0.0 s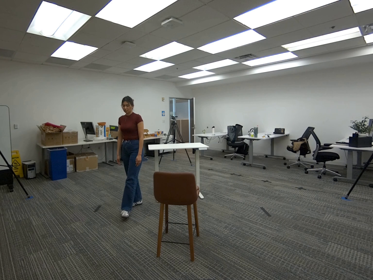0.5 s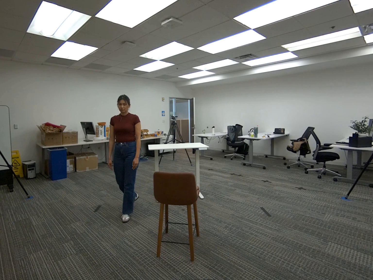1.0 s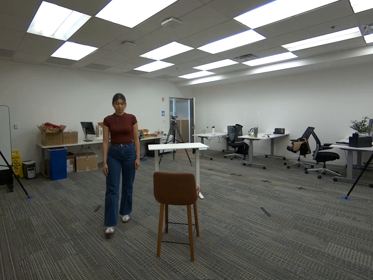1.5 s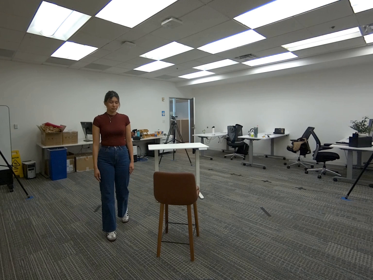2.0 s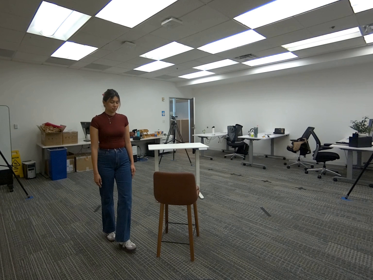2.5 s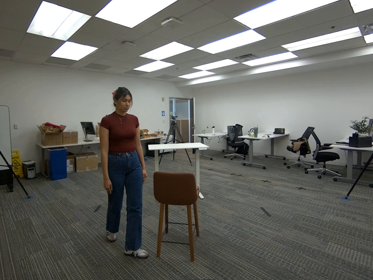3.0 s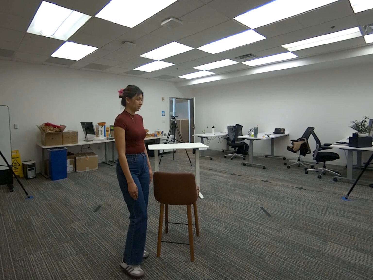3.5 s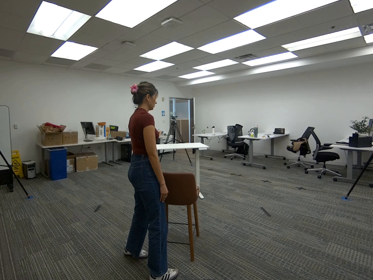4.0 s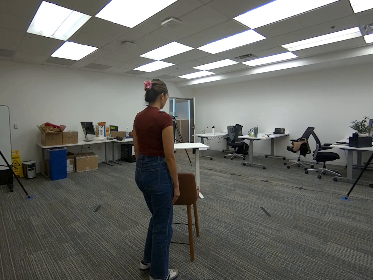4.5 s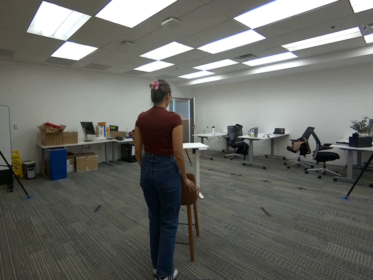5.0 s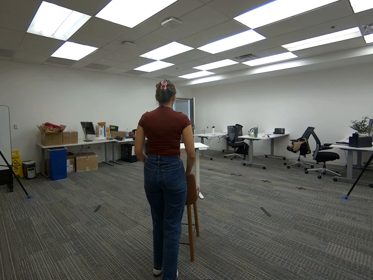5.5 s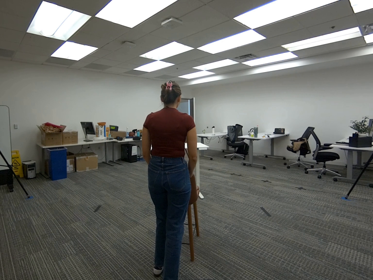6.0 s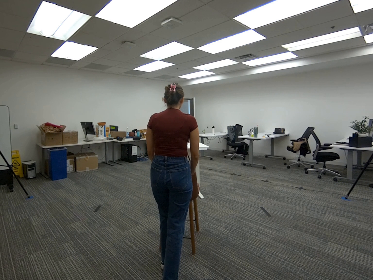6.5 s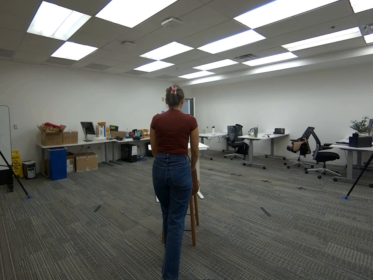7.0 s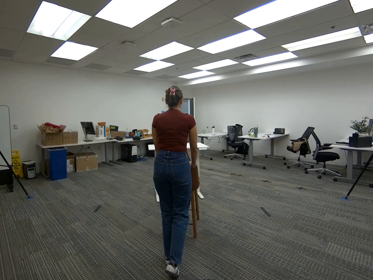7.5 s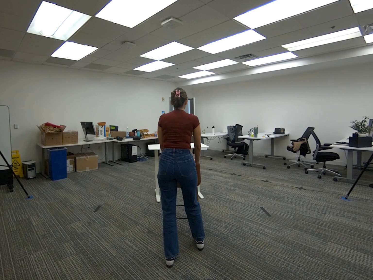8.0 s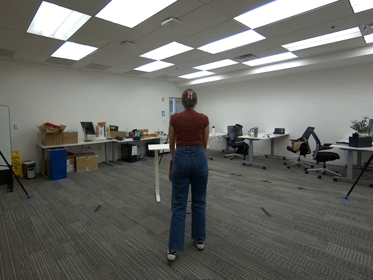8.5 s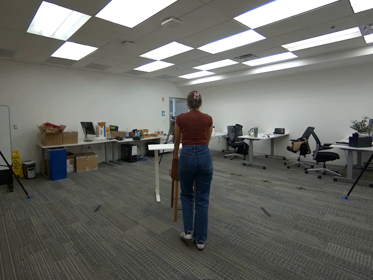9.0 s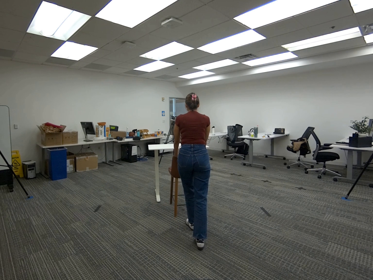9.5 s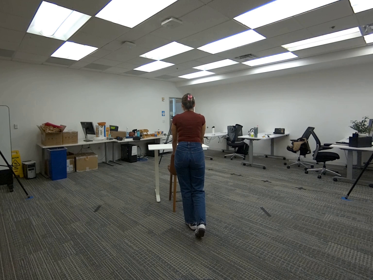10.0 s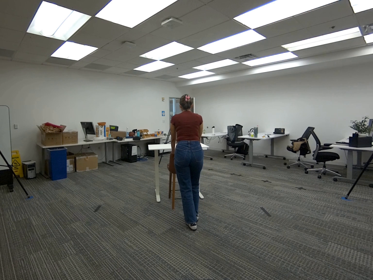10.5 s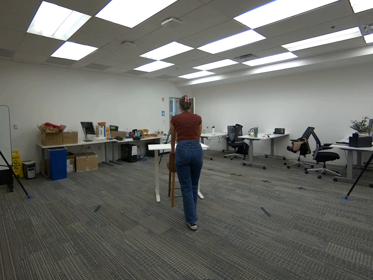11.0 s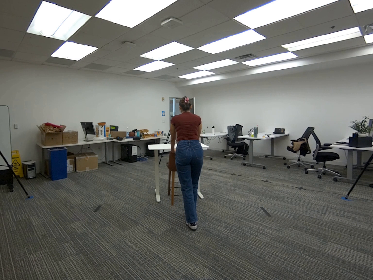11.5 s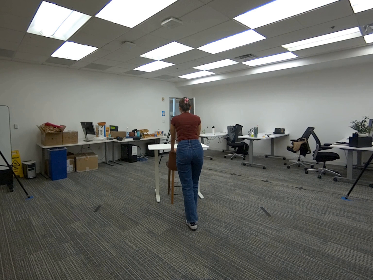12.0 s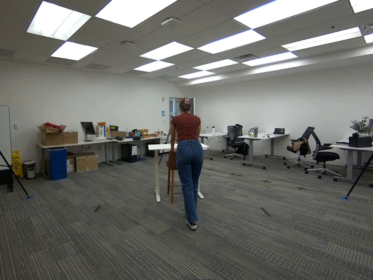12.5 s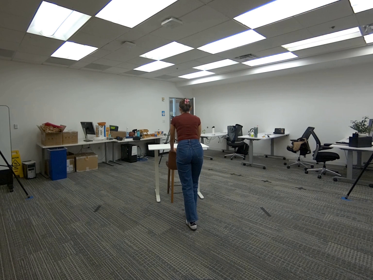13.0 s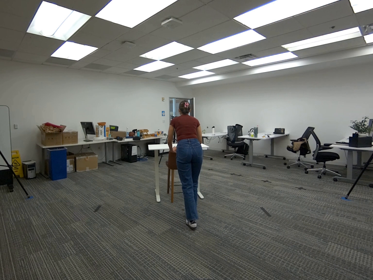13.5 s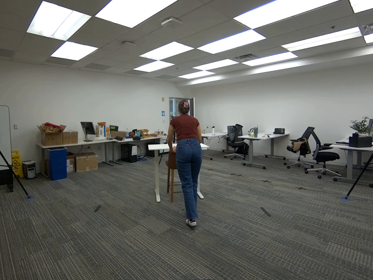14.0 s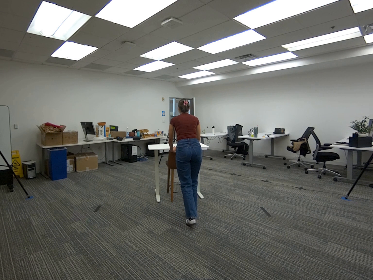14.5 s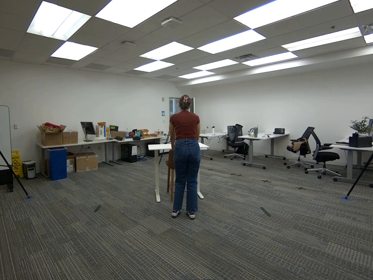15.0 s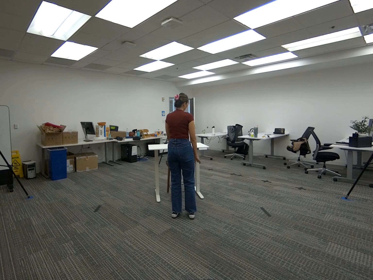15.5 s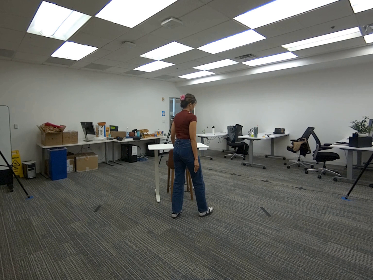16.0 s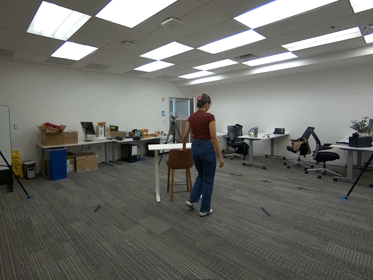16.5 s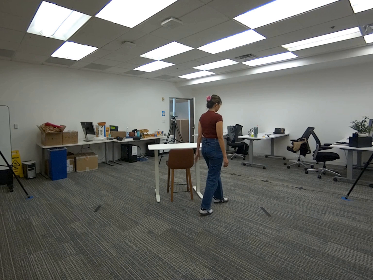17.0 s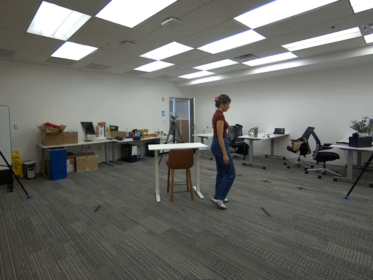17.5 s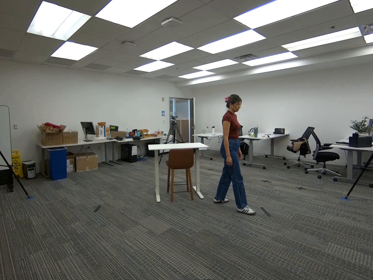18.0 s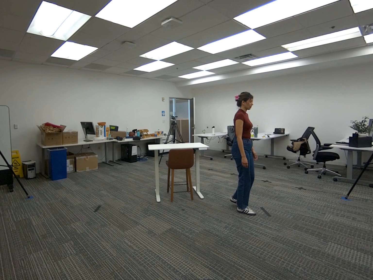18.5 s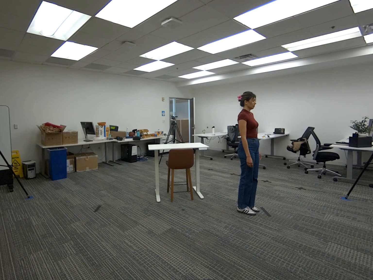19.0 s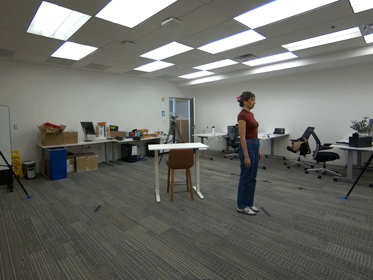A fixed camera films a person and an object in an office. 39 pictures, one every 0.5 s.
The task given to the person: Walk over to the tall bar stool and push the bar stool closer into the desk.
